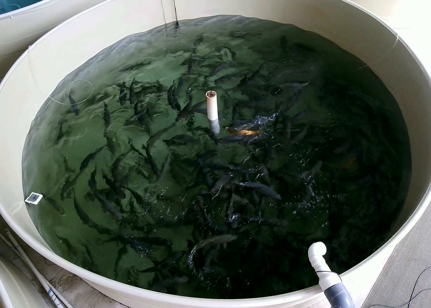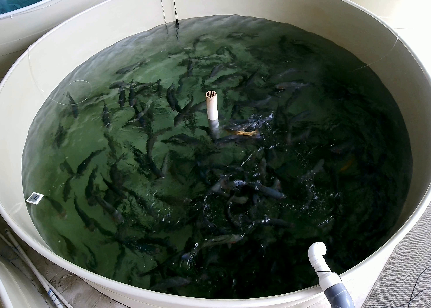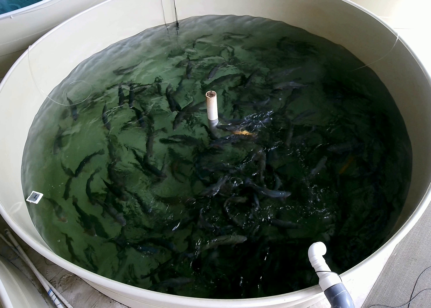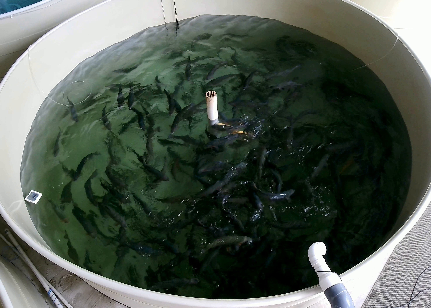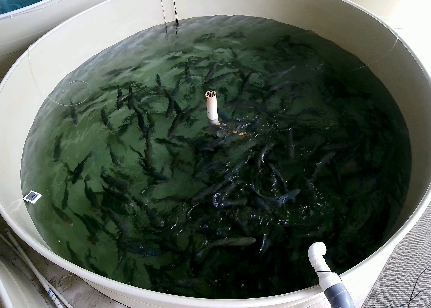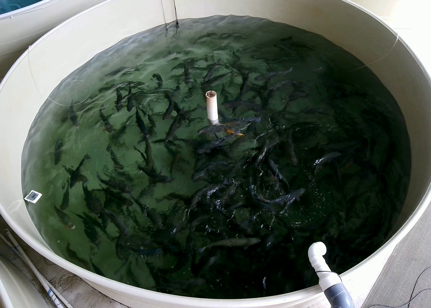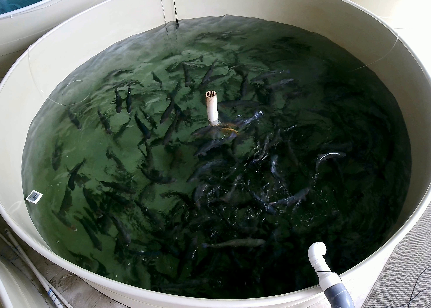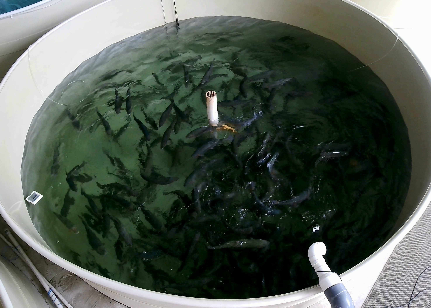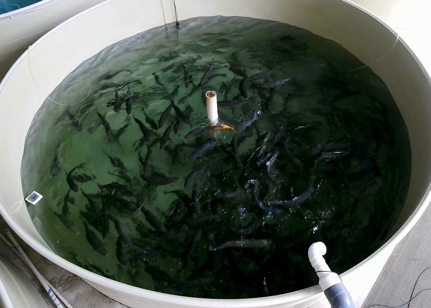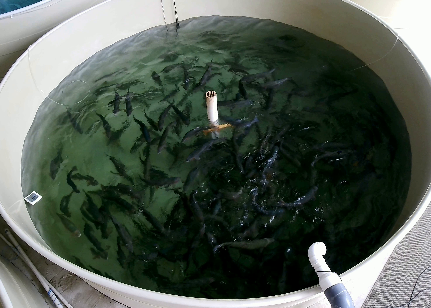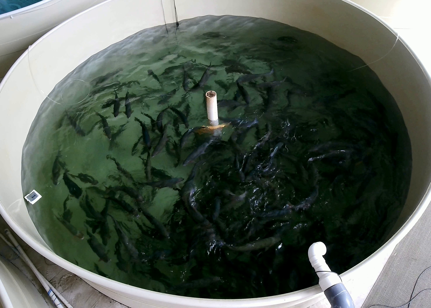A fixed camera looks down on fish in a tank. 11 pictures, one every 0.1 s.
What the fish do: Foraging.
